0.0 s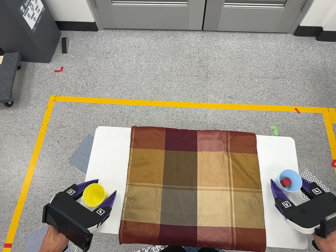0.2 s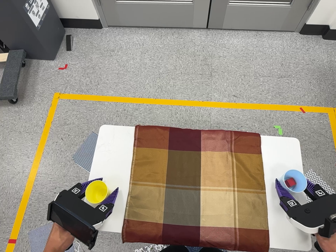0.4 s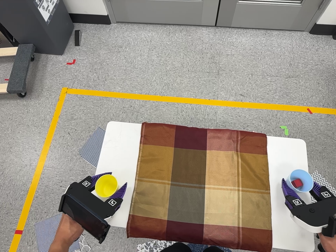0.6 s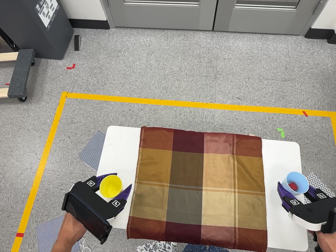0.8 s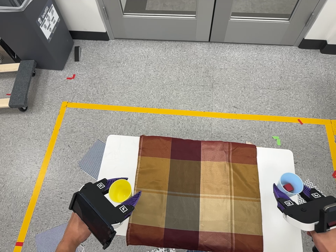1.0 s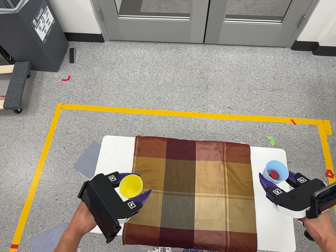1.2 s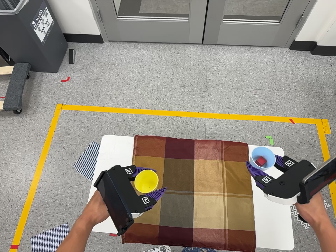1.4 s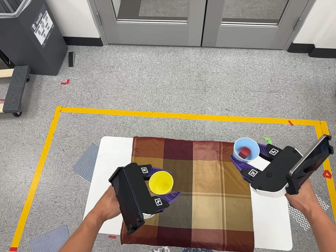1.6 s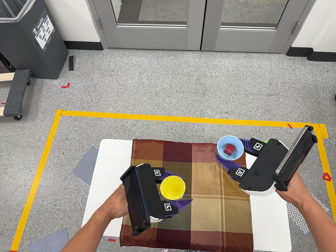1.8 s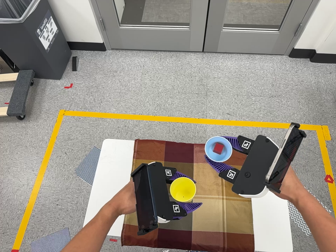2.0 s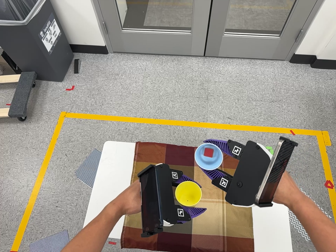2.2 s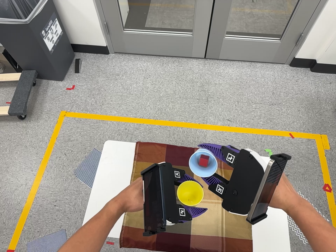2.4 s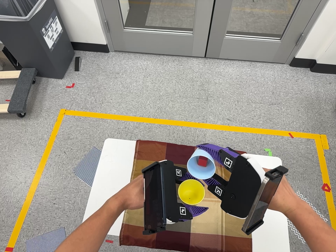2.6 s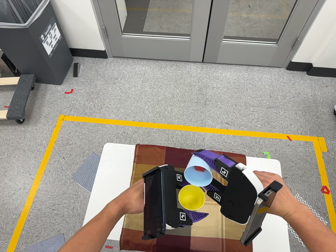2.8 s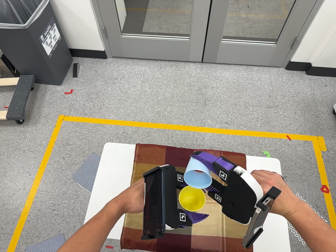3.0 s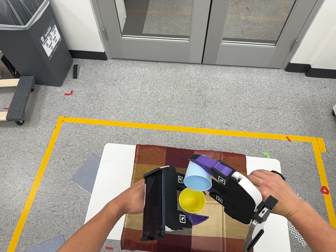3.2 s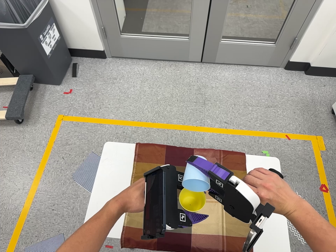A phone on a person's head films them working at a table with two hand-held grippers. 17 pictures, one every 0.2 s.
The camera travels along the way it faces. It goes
backward.
0.0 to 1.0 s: The camera travels backward, about 9 cm, so what stands in front gets smaller.
1.0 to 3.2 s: The camera travels toward the bottom of its view and backward, about 7 cm.
The film runs forward here.
